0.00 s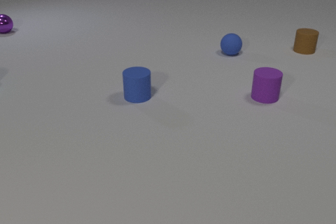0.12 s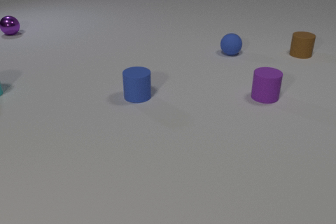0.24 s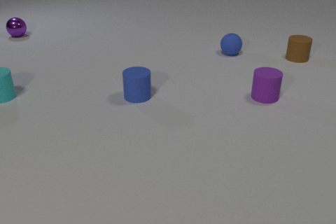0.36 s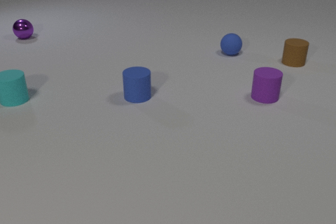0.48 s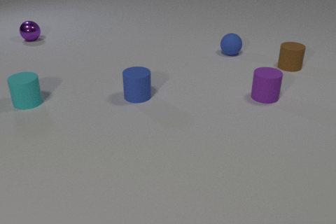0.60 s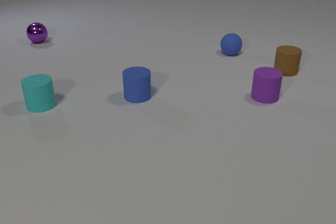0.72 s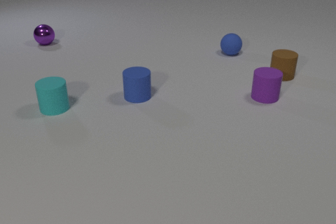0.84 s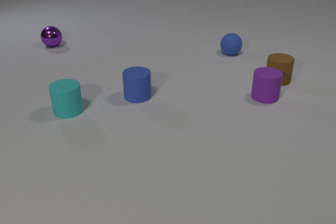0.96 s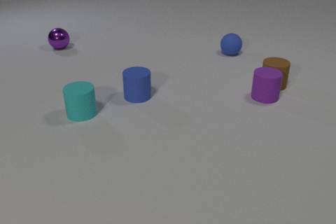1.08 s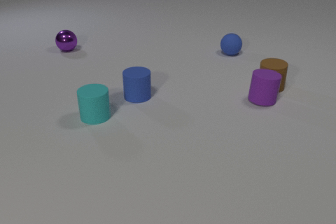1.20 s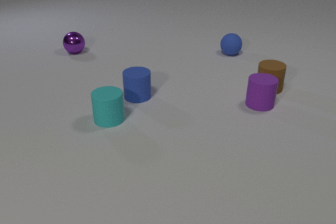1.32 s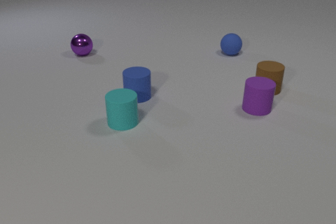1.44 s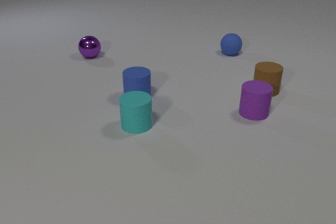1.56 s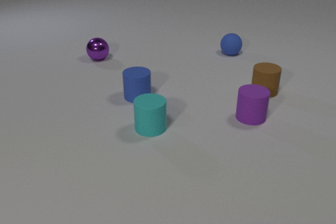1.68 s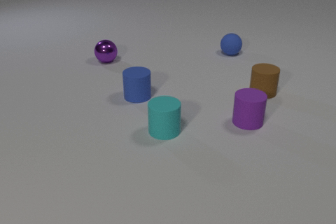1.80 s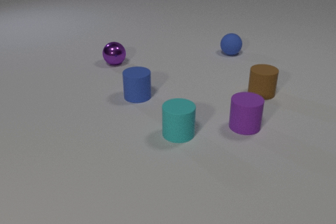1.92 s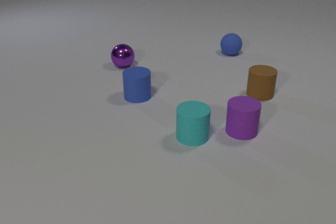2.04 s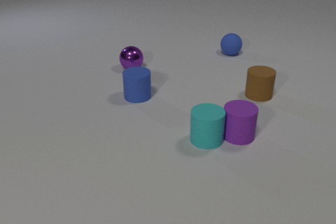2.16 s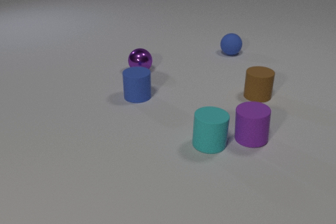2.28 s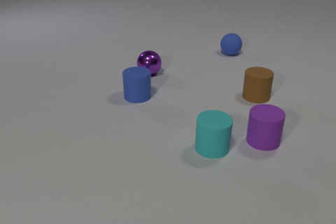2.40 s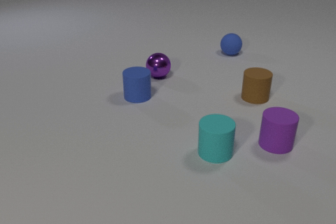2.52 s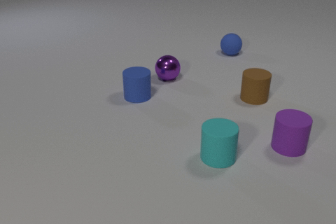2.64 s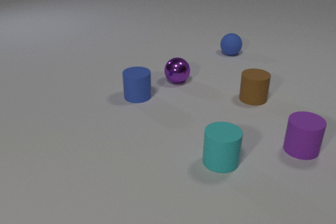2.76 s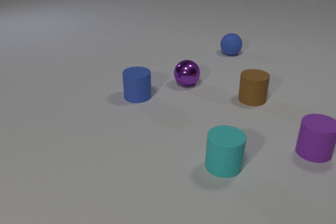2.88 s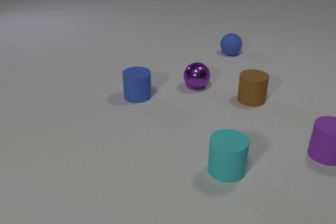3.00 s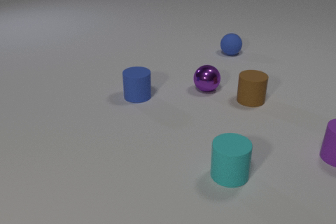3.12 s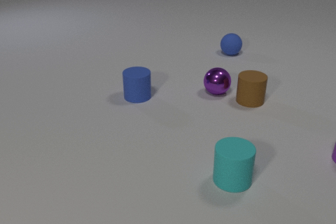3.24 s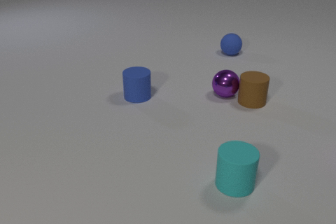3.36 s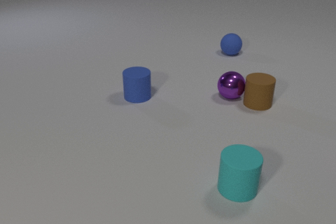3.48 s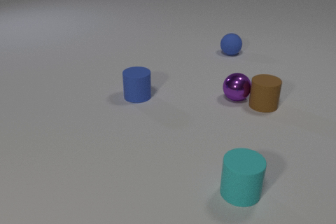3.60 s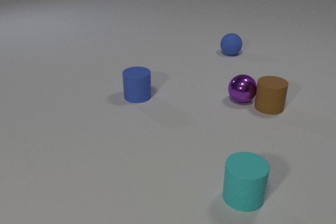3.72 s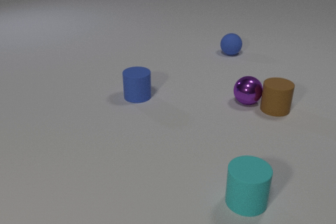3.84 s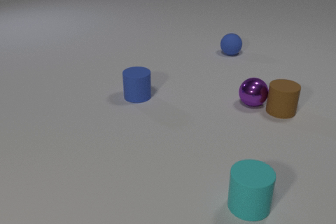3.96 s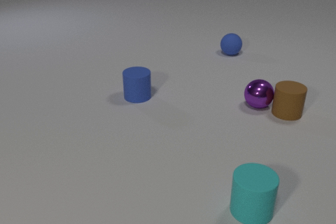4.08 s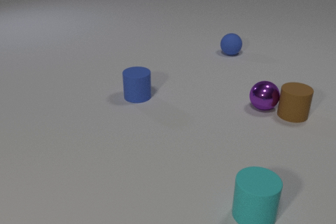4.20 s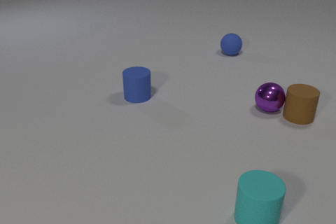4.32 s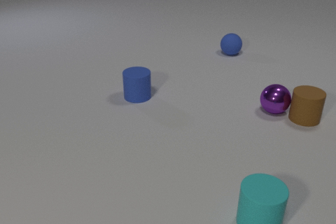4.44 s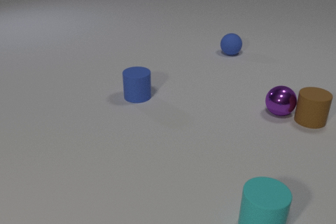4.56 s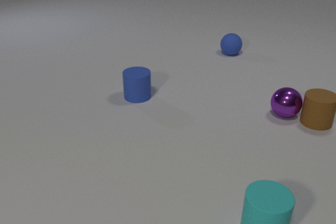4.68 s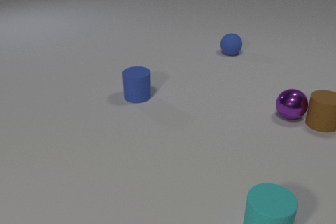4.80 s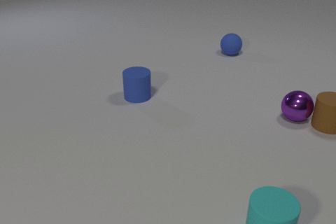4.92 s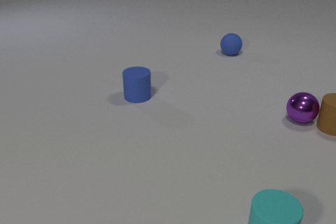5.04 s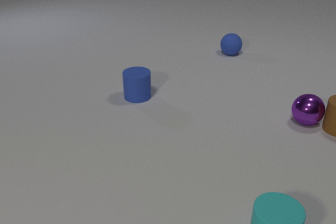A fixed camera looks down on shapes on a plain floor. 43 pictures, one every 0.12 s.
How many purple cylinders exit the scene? 1.
What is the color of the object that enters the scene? cyan.
What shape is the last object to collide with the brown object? sphere.
0.00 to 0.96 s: The brown rubber cylinder slides toward the camera. The purple metal sphere rolls toward the camera and to the right. The cyan rubber cylinder comes in at the left edge, slides to the right and toward the camera.
0.96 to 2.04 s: The brown rubber cylinder slides toward the camera and to the left. The purple rubber cylinder slides toward the camera. The purple metal sphere rolls to the right and toward the camera. The cyan rubber cylinder slides to the right and toward the camera. The brown rubber cylinder and the purple rubber cylinder collide. The purple rubber cylinder and the cyan rubber cylinder collide.
2.04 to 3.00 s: The brown rubber cylinder slides toward the camera and to the left. The purple rubber cylinder slides to the right. The purple metal sphere rolls to the right and toward the camera. The cyan rubber cylinder slides toward the camera and to the right.
3.00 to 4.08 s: The brown rubber cylinder slides to the right and toward the camera. The purple rubber cylinder slides to the right, leaves at the right edge. The purple metal sphere rolls to the right and toward the camera. The cyan rubber cylinder slides toward the camera and to the right. The brown rubber cylinder and the purple metal sphere collide.
4.08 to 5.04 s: The brown rubber cylinder slides to the right. The purple metal sphere rolls to the right and toward the camera. The cyan rubber cylinder slides toward the camera and to the right.
